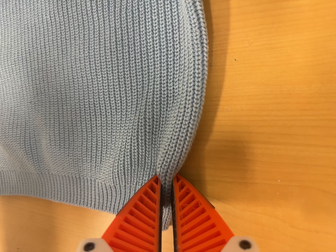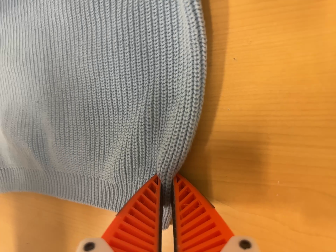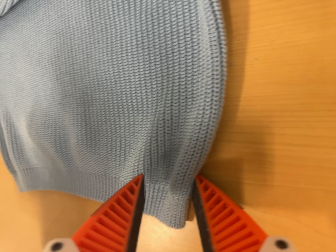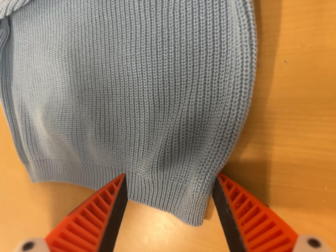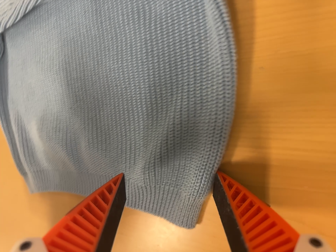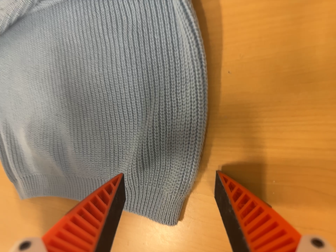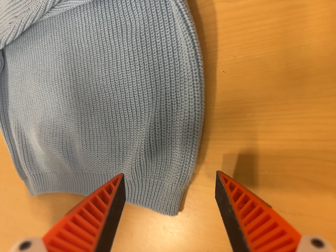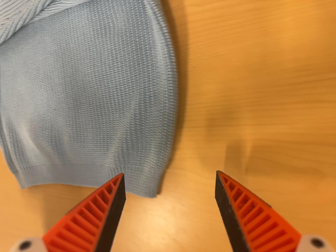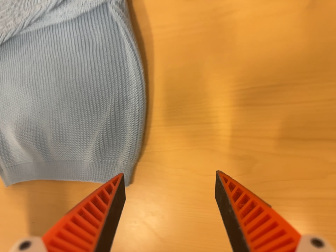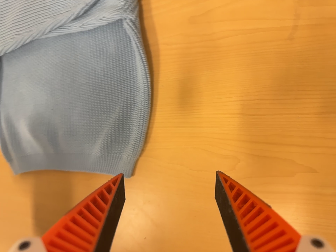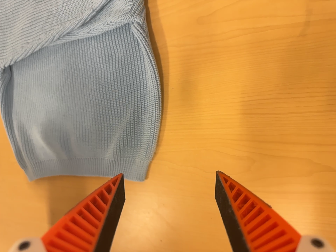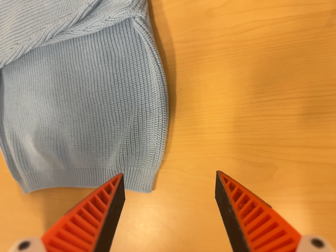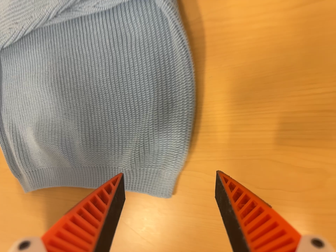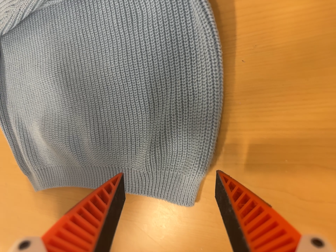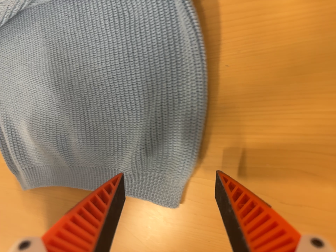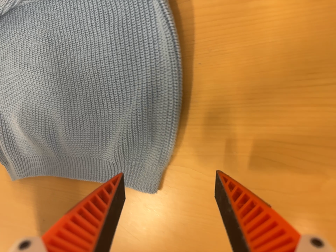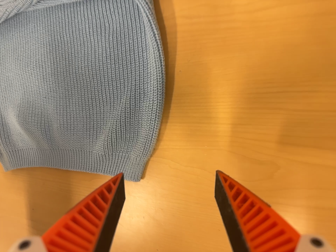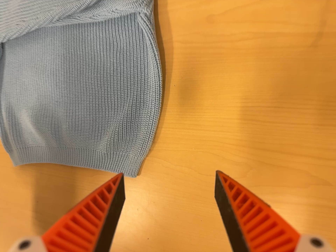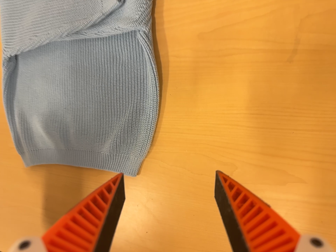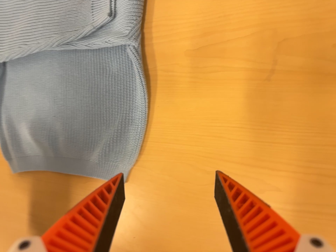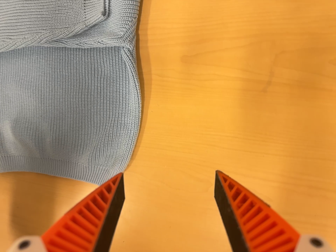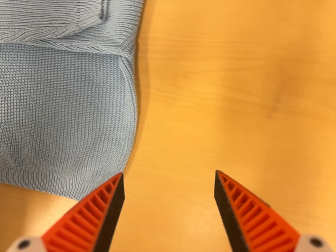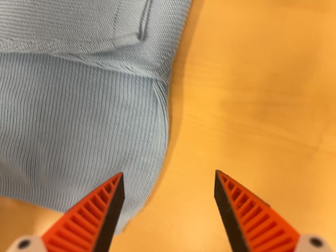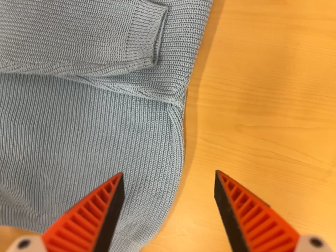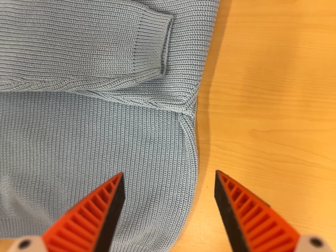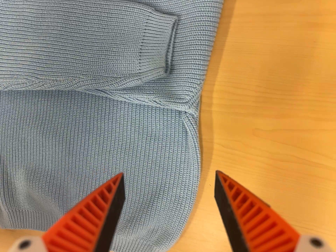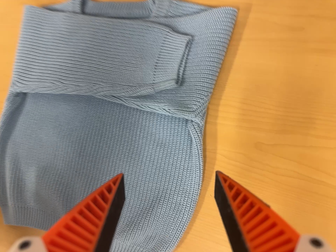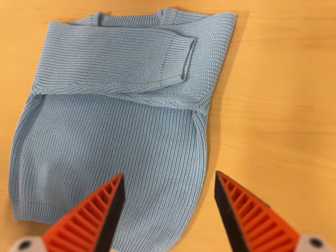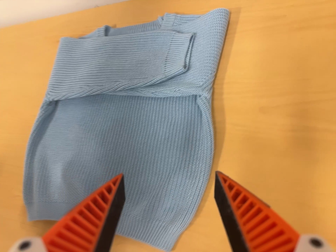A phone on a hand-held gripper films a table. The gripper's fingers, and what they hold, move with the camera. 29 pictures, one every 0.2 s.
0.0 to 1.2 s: The camera shifts only a little, or ends up much as it began.
1.2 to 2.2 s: The camera travels backward, about 10 cm, so what stands in front gets smaller.
2.2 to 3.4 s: The camera shifts only a little, or ends up much as it began.
3.4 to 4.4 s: The camera pans to its right by about 15 degrees. It travels toward the top of its view and to its left, about 14 cm, so close, fixed things drift downward. It rolls about its line of sight by about 10 degrees, and the scene rotates clockwise.
4.4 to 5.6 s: The camera travels toward the bottom of its view and backward, about 14 cm. Its aim tips toward the top of its view by about 25 degrees.
The film runs backward here.
